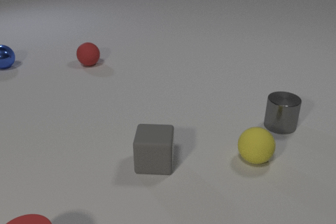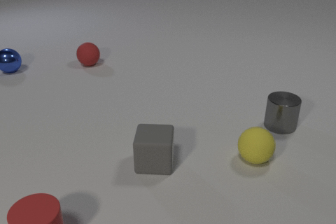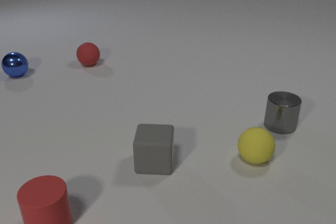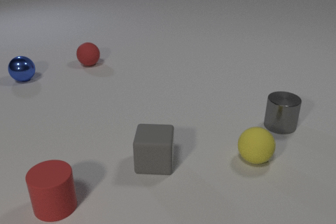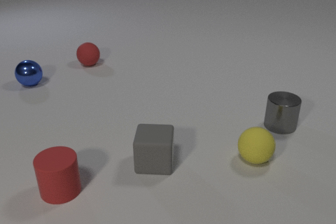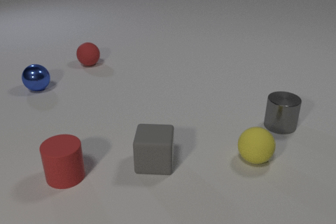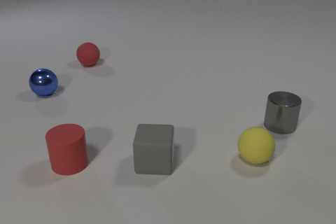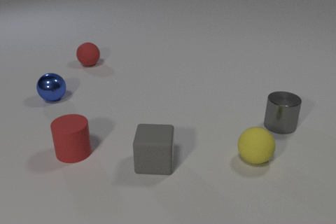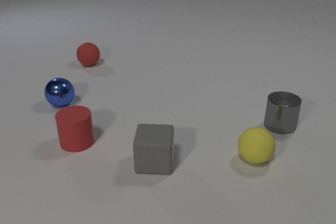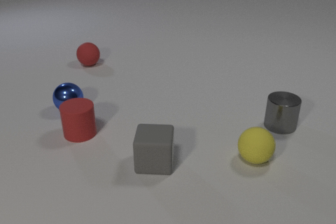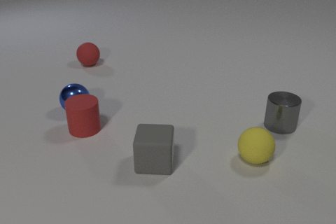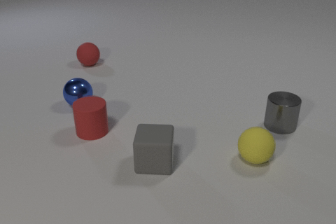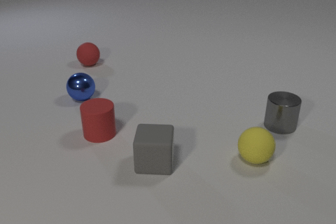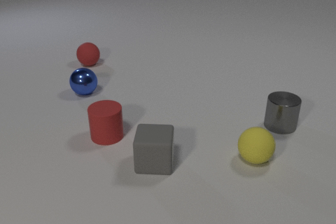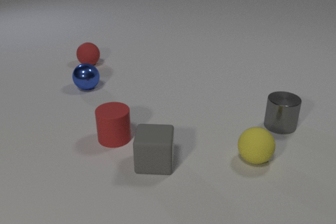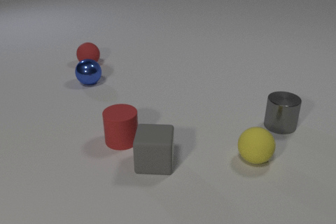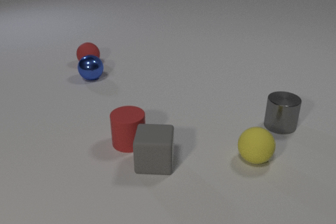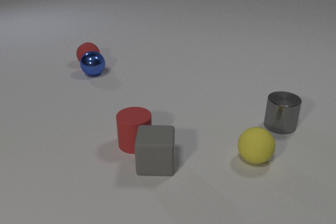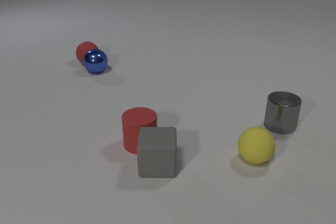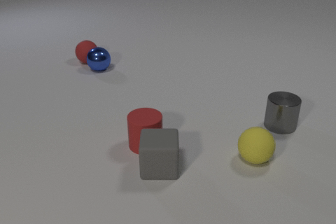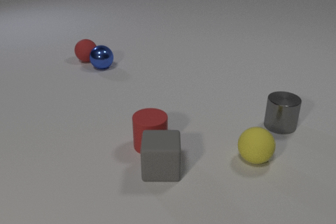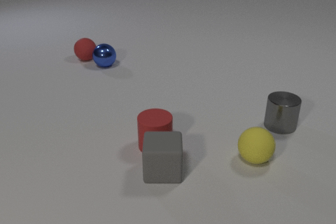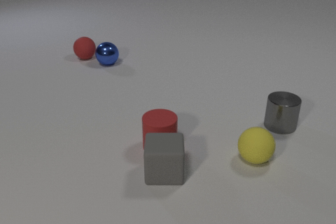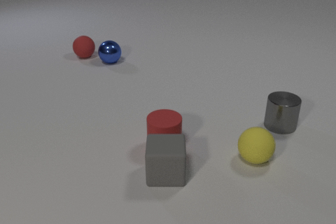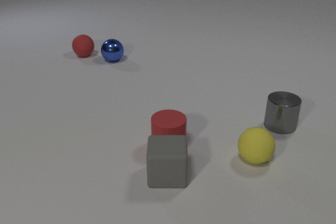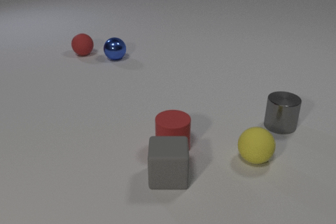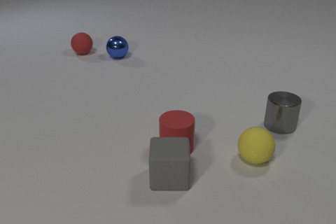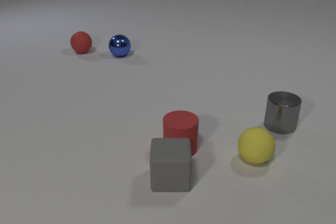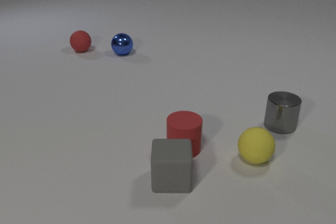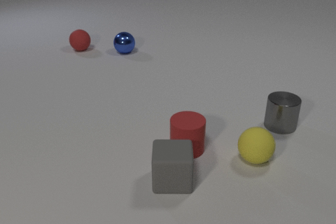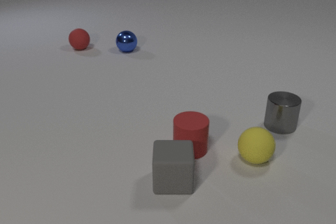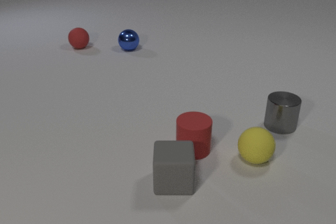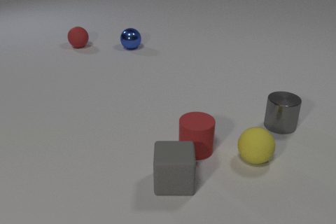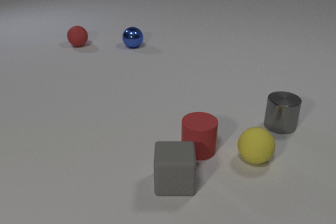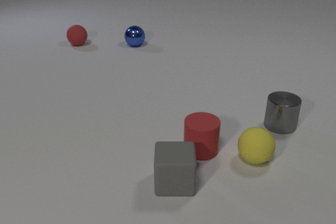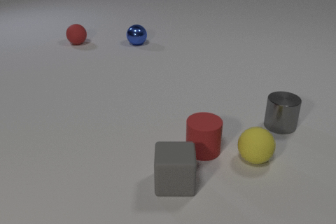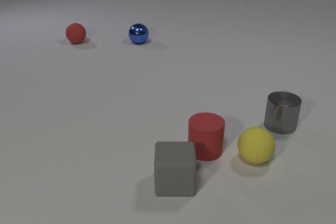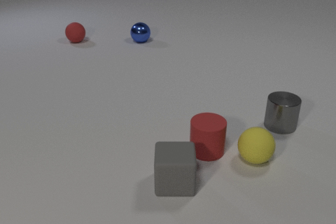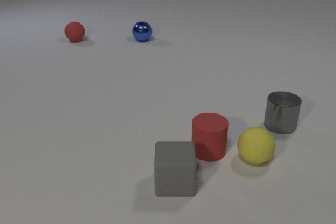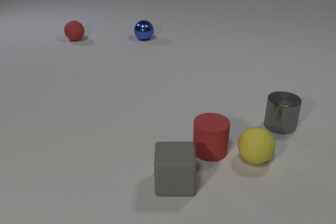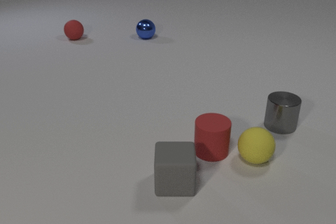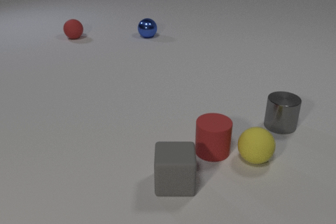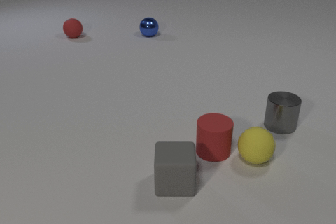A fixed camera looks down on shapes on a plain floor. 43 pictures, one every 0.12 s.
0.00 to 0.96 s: The blue metal sphere rolls toward the camera and to the right. The red rubber cylinder slides away from the camera.
0.96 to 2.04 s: The blue metal sphere rolls away from the camera and to the right. The red rubber cylinder slides to the right. The blue metal sphere and the red rubber cylinder collide. The red rubber cylinder and the gray rubber cube collide.
2.04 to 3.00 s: The blue metal sphere rolls away from the camera and to the right. The red rubber cylinder slides to the right. The gray rubber cube slides toward the camera and to the right. The red rubber sphere rolls away from the camera. The blue metal sphere and the red rubber sphere collide.
3.00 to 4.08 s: The blue metal sphere rolls away from the camera and to the right. The red rubber cylinder slides to the right. The gray rubber cube slides toward the camera. The red rubber sphere rolls away from the camera.
4.08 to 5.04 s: The blue metal sphere rolls away from the camera and to the right. The red rubber cylinder slides to the right. The red rubber sphere rolls away from the camera.
What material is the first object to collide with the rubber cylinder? metal.
What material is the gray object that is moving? rubber.
How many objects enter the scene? 0.
